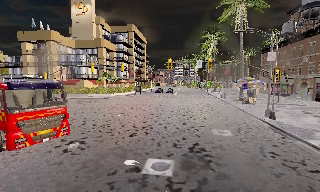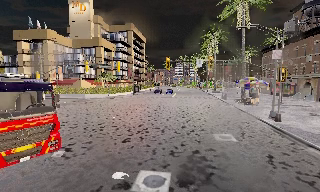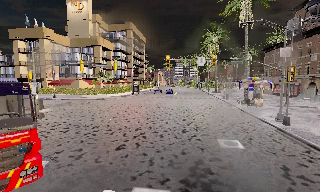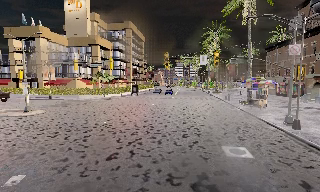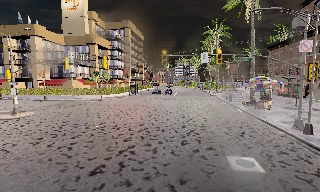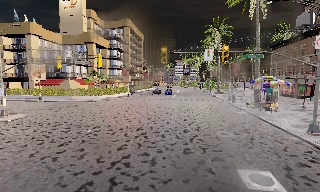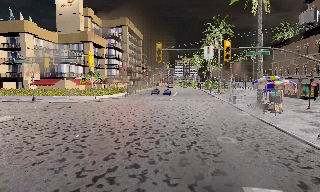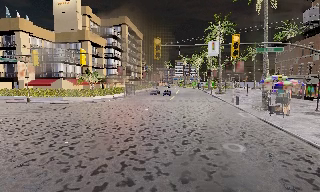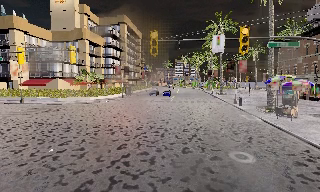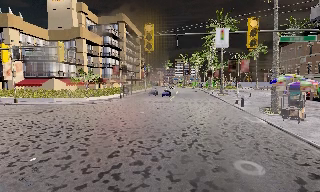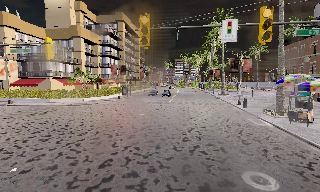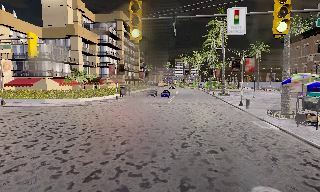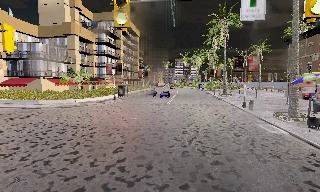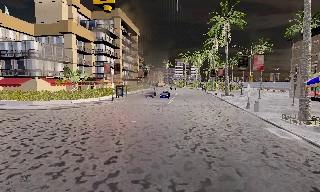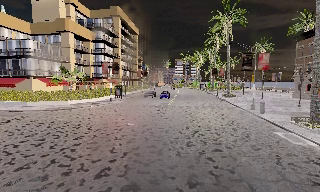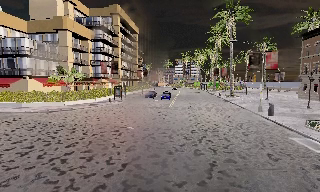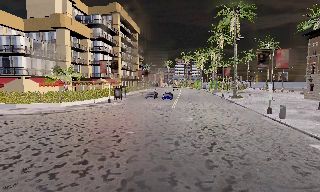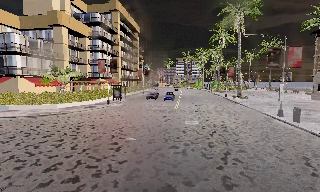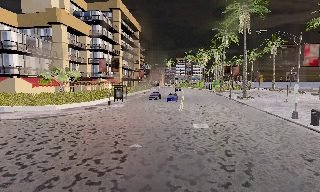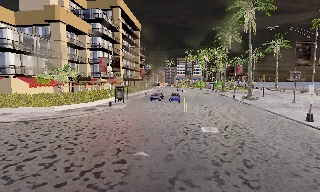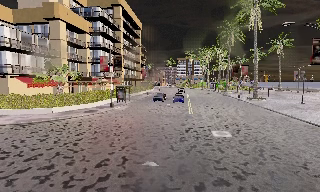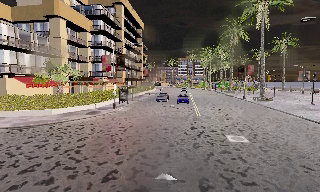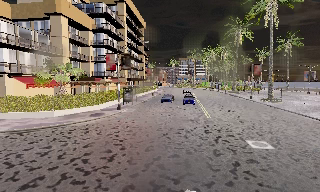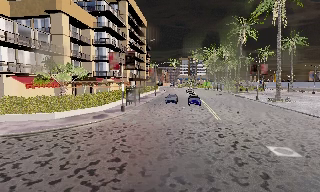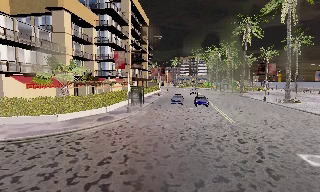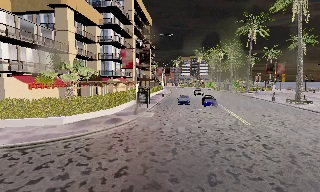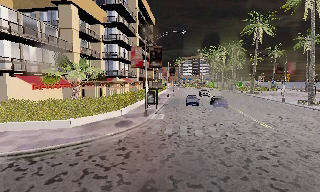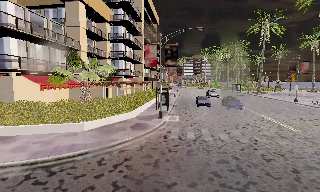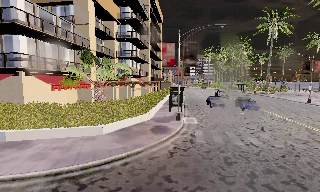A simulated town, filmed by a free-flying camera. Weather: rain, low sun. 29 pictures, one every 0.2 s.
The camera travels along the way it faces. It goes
forward.
0.0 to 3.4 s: The camera travels forward, about 18 m, so what stands in front looms larger.
3.4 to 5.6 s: The camera travels forward and to its left, about 13 m, so what stands in front looms larger.
The film runs forward here.
